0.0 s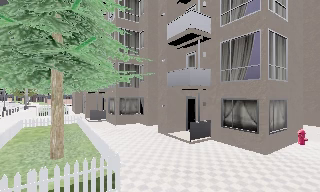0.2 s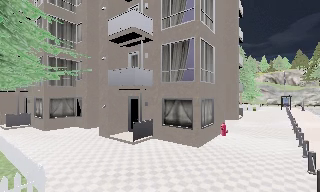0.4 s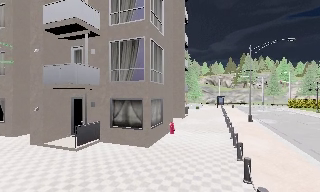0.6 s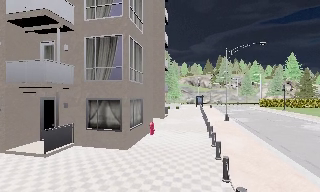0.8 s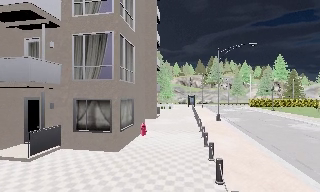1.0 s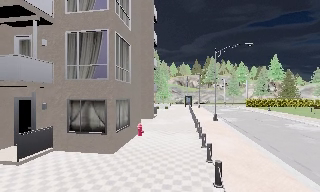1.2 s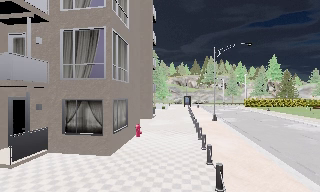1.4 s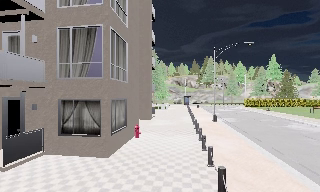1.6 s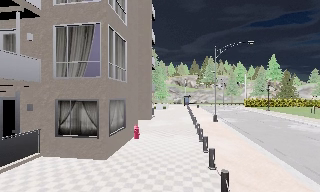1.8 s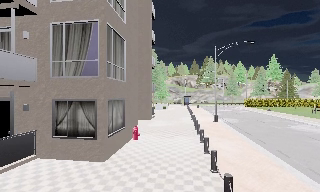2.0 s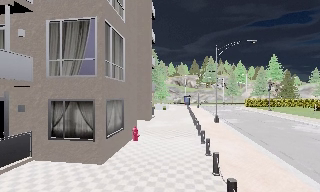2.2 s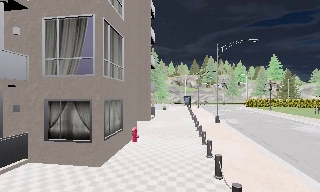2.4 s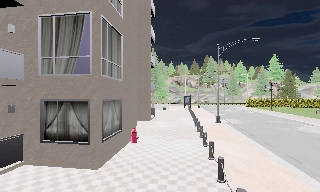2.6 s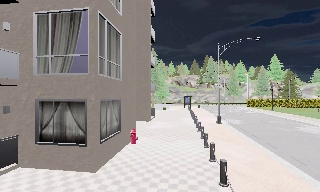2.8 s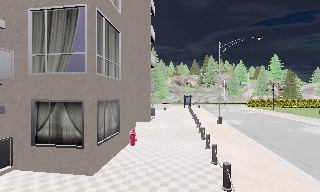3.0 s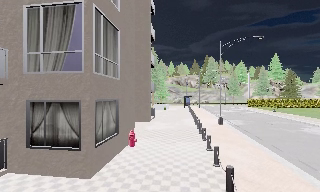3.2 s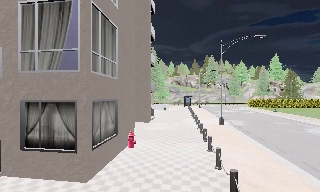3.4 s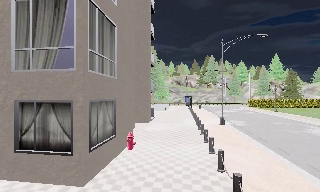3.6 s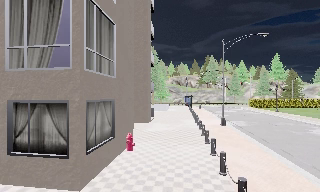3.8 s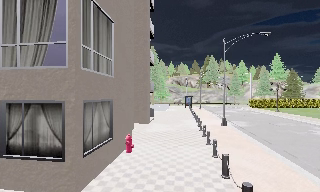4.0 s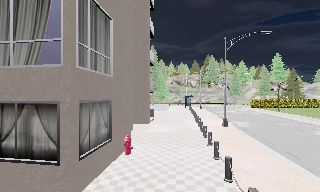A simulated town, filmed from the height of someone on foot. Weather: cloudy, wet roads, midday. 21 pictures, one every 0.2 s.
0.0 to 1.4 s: The scene slides to the left, as the camera pans about 50 degrees to its right. It travels forward, about 1.5 m.
1.4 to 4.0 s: The camera travels forward, about 2.5 m, so what stands in front looms larger.
The film runs forward here.
